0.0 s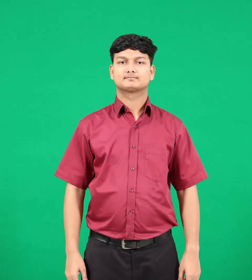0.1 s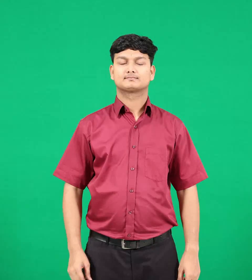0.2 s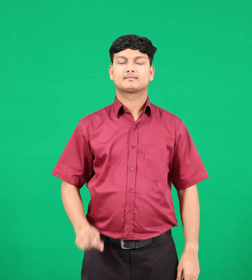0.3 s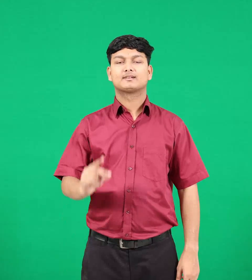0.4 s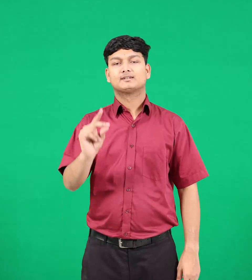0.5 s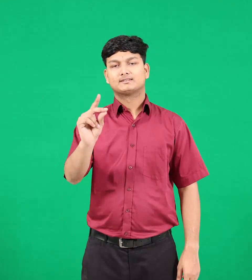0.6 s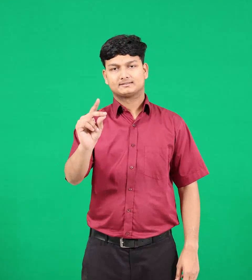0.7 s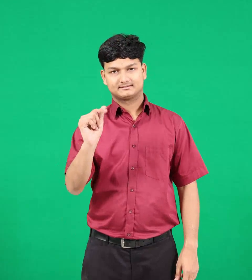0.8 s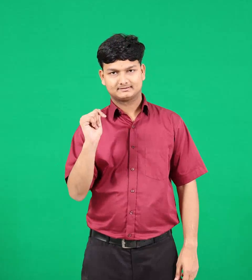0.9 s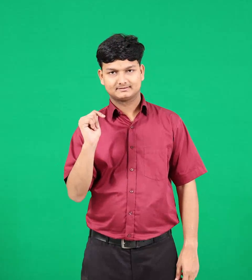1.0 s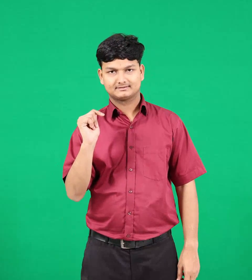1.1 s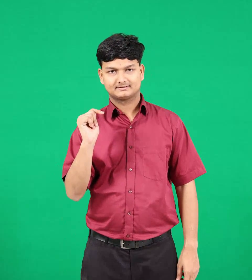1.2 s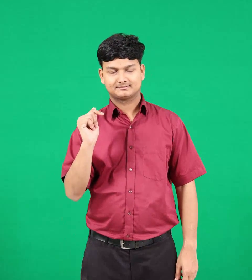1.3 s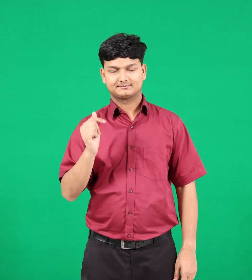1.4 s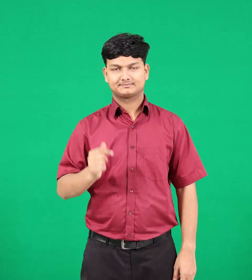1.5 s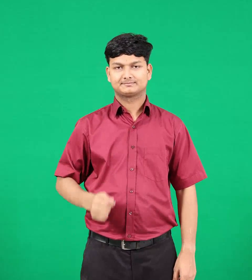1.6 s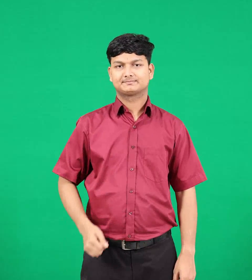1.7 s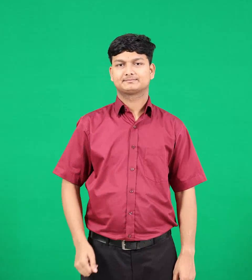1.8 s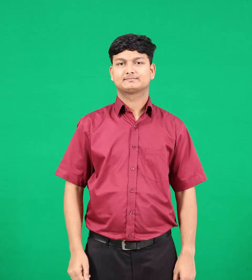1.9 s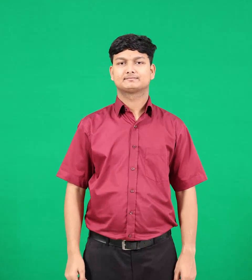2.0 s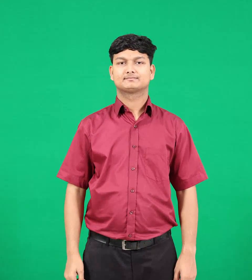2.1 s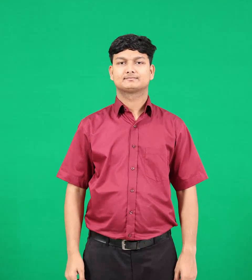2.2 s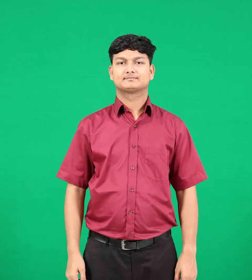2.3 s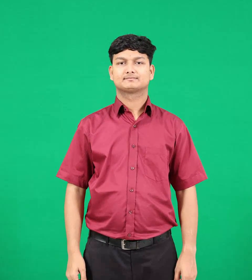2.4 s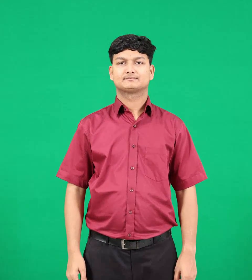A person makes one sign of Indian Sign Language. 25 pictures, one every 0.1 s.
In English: fast
